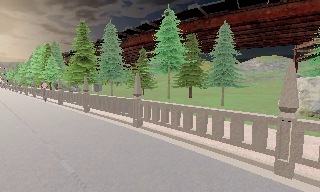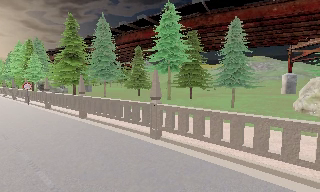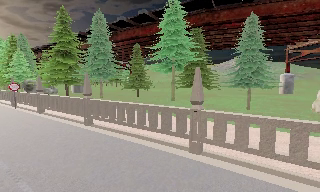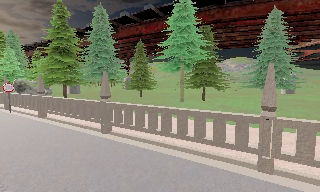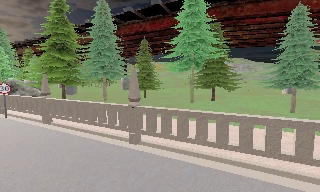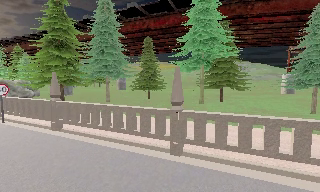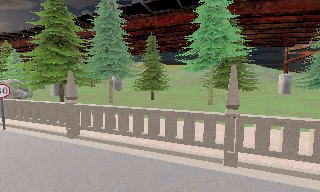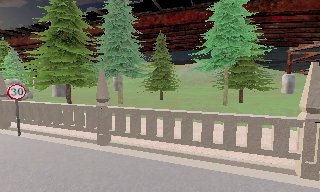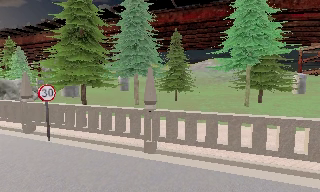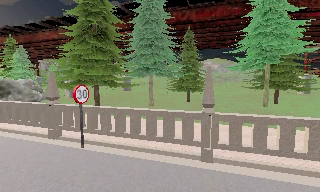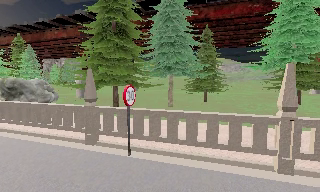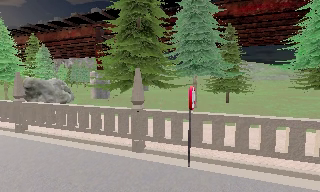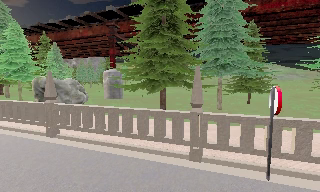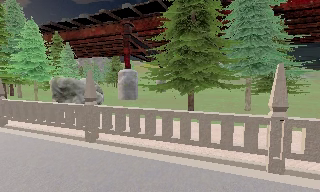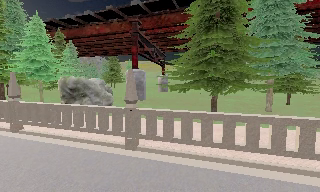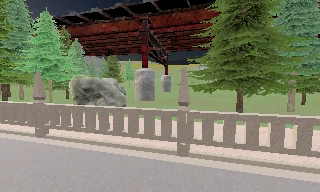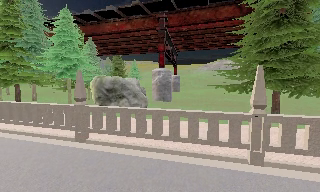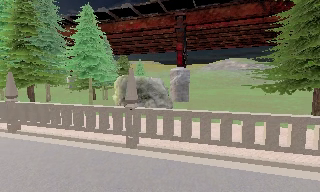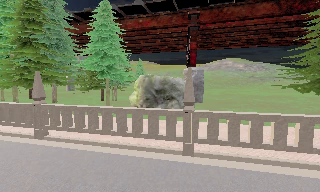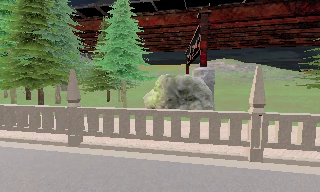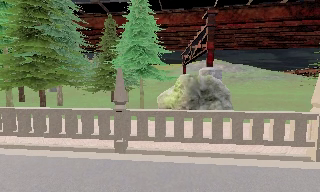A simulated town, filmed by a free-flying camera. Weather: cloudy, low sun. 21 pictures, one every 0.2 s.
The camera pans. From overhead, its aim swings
clockwise.
0.0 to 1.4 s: The camera pans to its right, which is clockwise from overhead, by about 20 degrees. It travels to its left and forward, about 15 m, so close, fixed things drift to the right.
1.4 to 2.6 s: The camera travels to its left, about 12 m, so close, fixed things drift to the right.
2.6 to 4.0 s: The camera pans to its right, which is clockwise from overhead, by about 15 degrees. It travels to its left, about 15 m, so close, fixed things drift to the right.
The film runs forward here.
